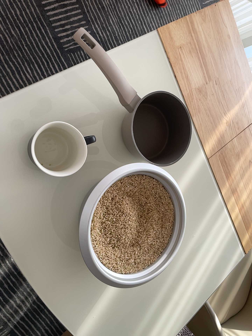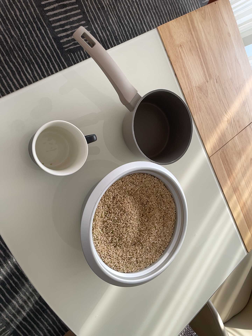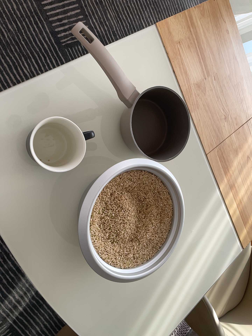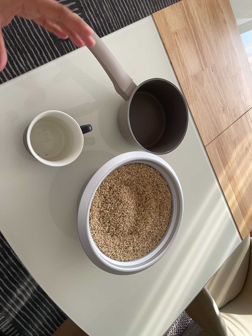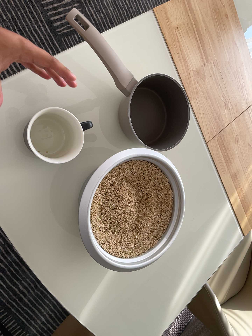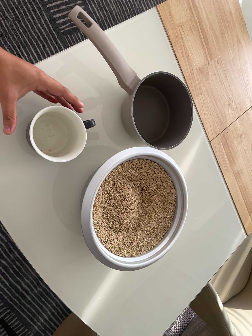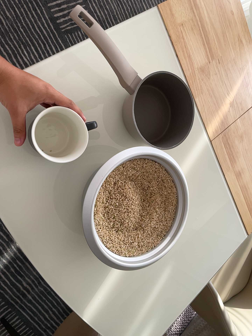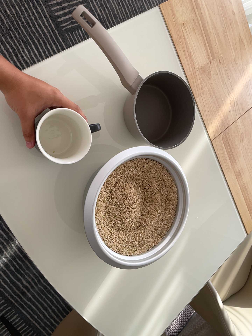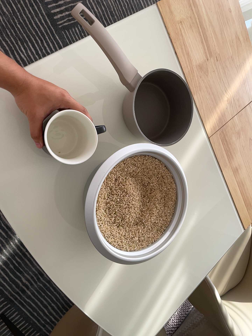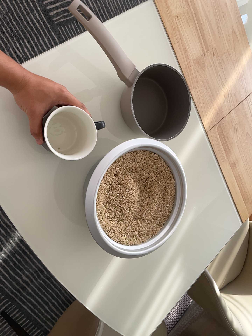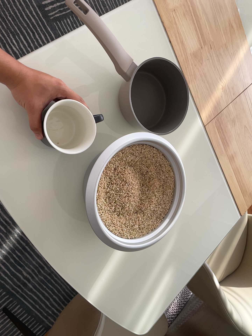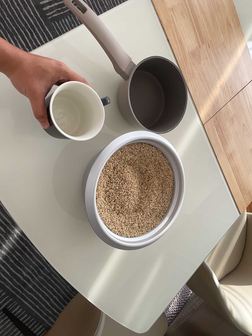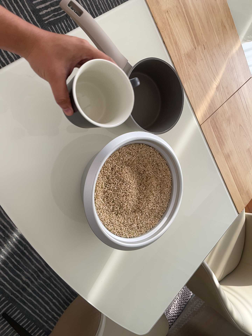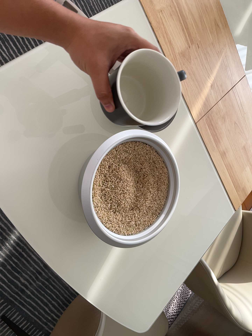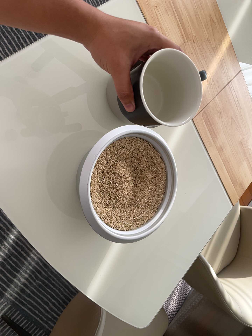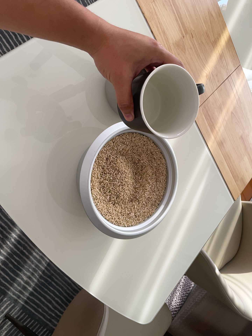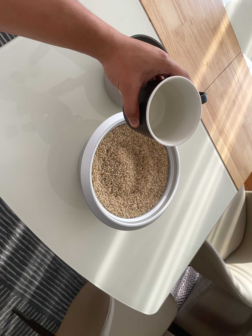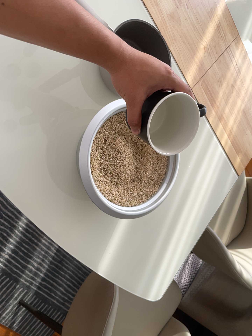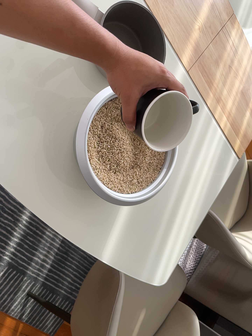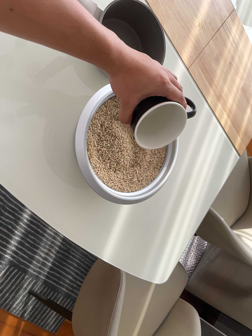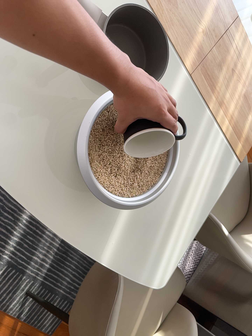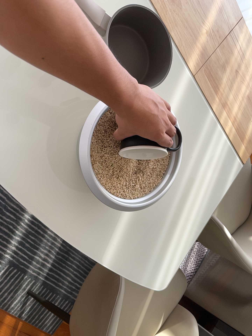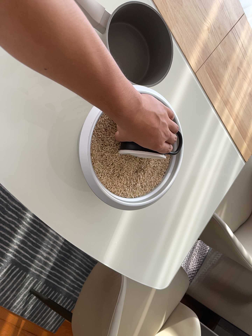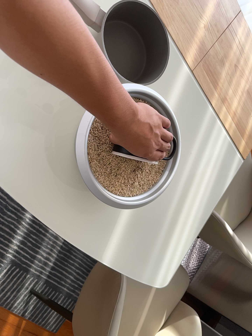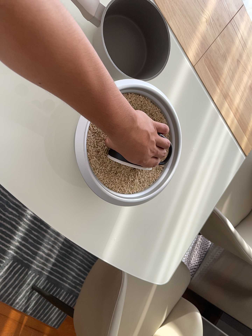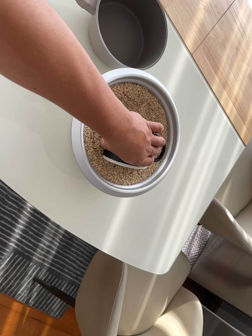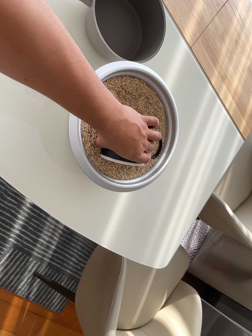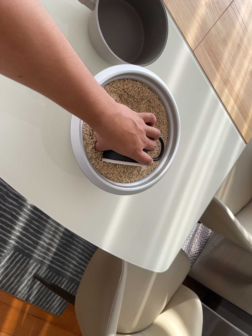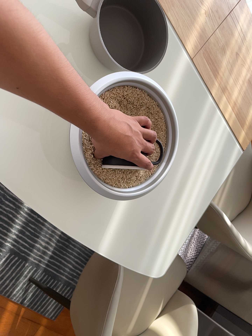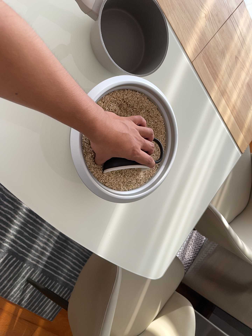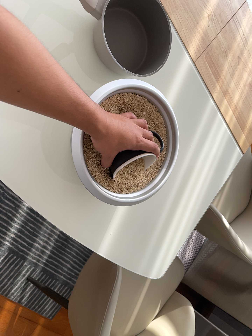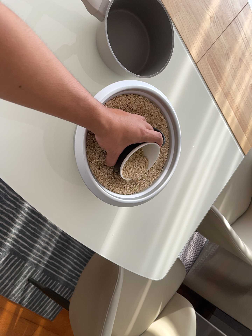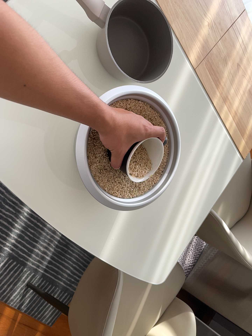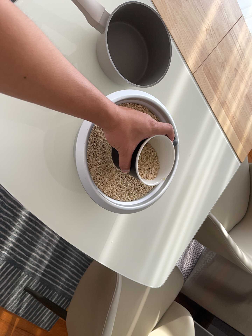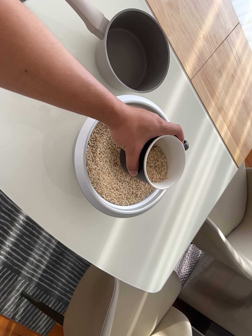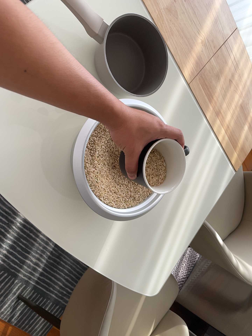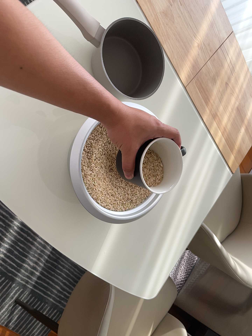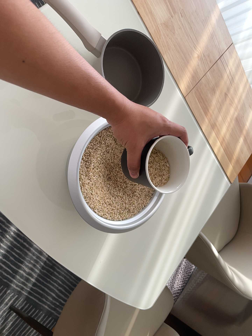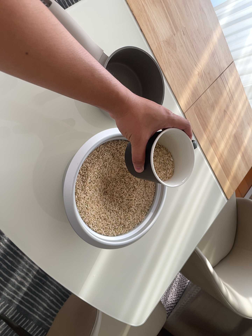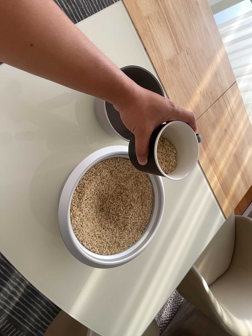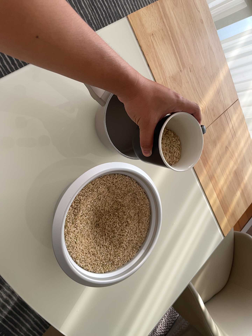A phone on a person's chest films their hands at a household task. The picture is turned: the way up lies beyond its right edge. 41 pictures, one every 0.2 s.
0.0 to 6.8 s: The camera's aim tips toward the bottom of its view by about 10 degrees, and the scene shifts upward. It rolls about its line of sight by about 10 degrees, and the scene rotates counterclockwise.
6.8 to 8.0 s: The camera travels toward the top of its view, about 7 cm, so close, fixed things drift downward. It rolls about its line of sight by about 10 degrees, and the scene rotates clockwise.
The film runs forward here.
